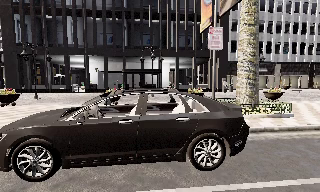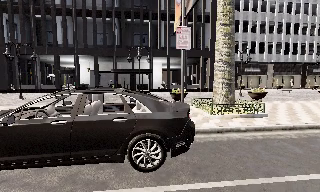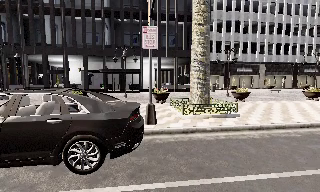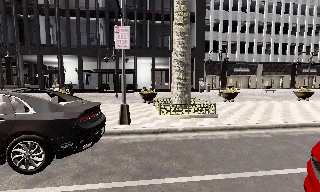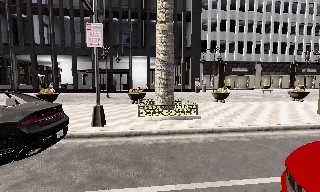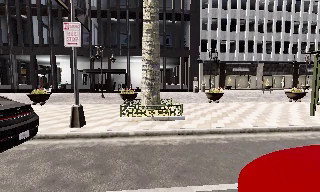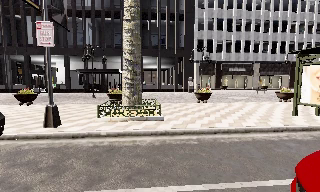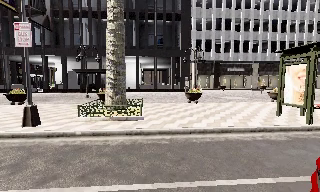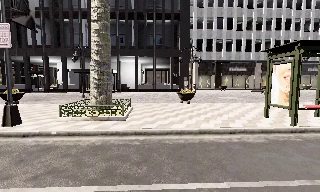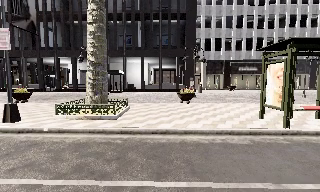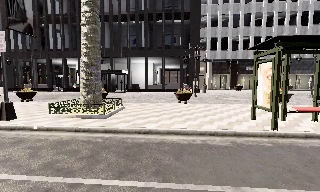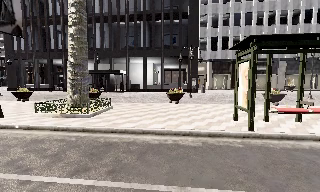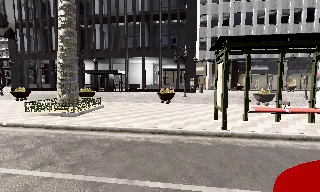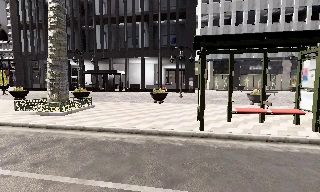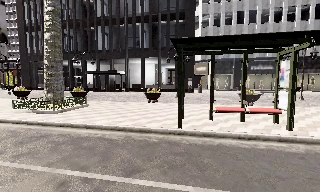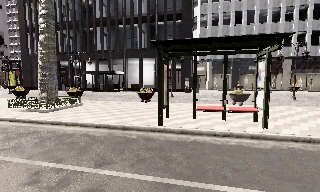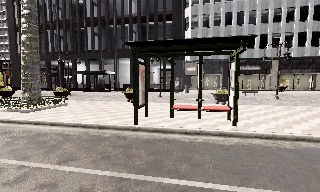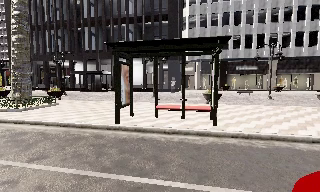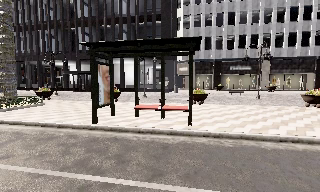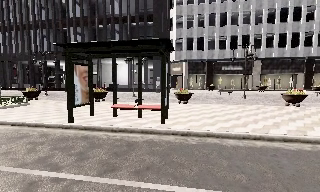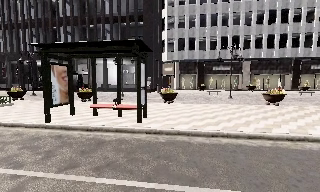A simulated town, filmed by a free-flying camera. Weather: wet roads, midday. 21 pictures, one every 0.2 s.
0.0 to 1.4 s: The camera travels to its right, about 6 m, so close, fixed things drift to the left.
1.4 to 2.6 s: The camera pans to its left, which is counterclockwise from overhead, by about 15 degrees. It travels to its right, about 5 m.
2.6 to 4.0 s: The camera travels to its right, about 5 m, so close, fixed things drift to the left.
The film runs backward here.
